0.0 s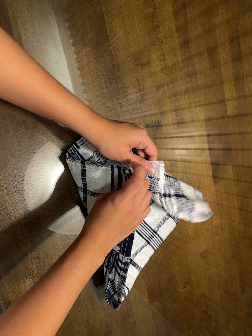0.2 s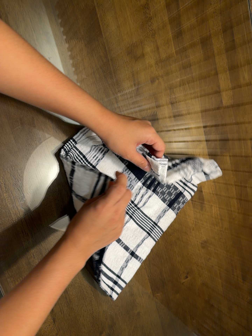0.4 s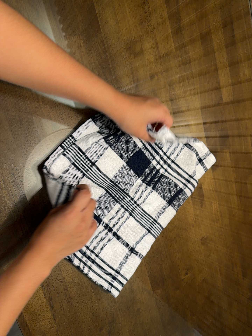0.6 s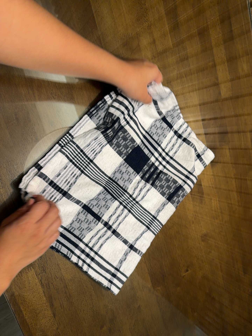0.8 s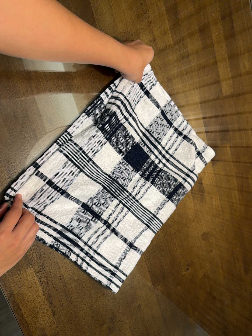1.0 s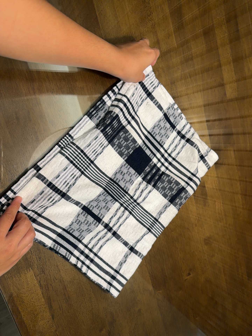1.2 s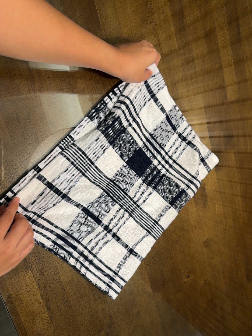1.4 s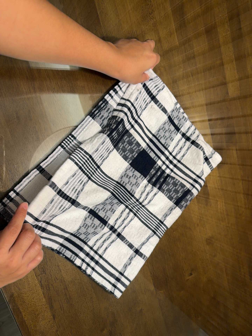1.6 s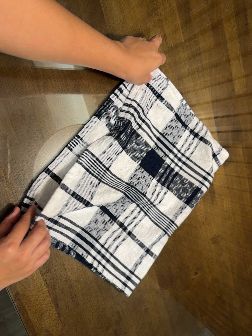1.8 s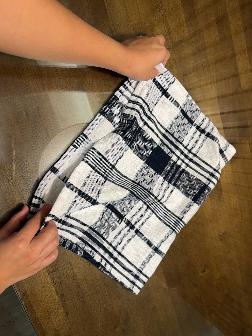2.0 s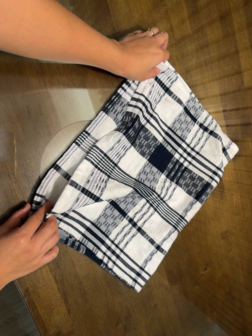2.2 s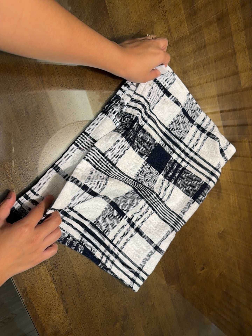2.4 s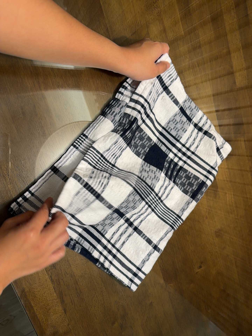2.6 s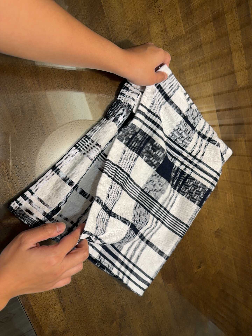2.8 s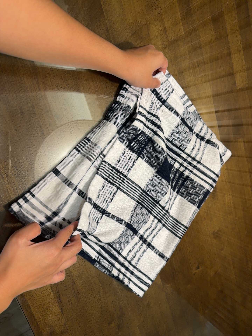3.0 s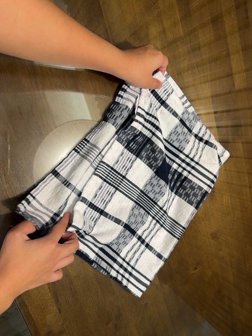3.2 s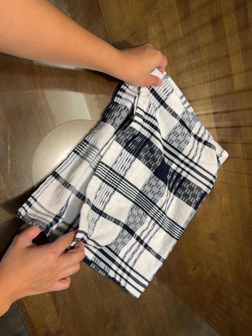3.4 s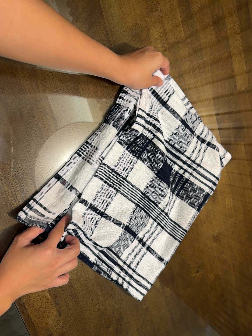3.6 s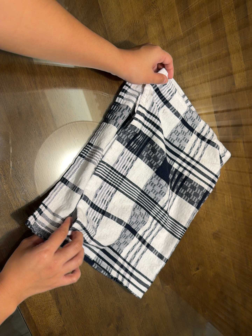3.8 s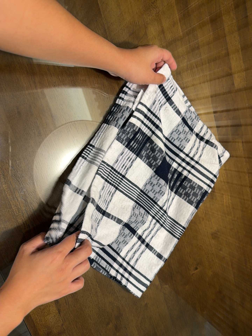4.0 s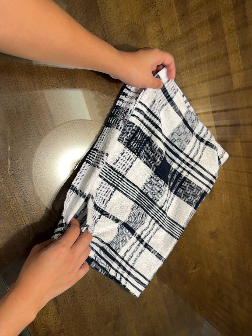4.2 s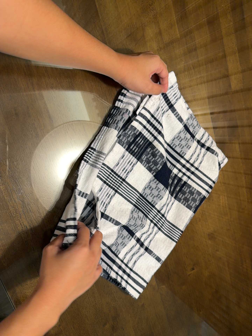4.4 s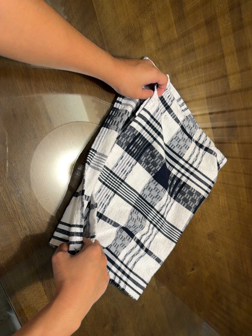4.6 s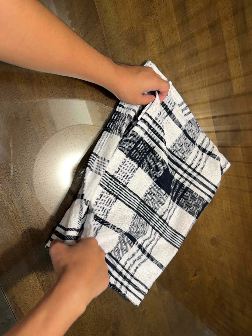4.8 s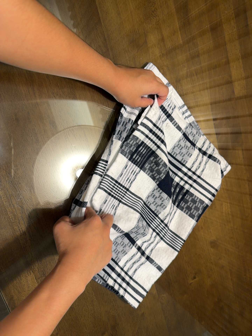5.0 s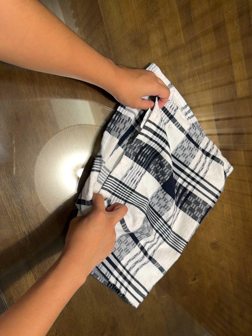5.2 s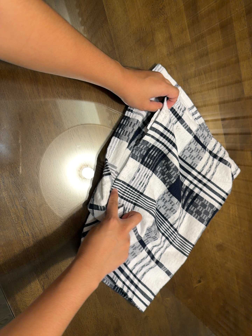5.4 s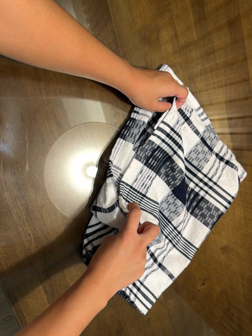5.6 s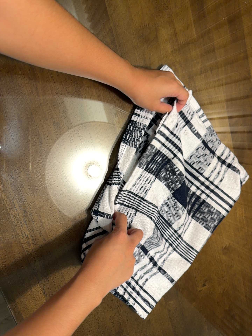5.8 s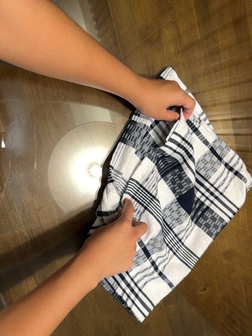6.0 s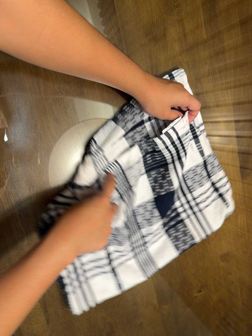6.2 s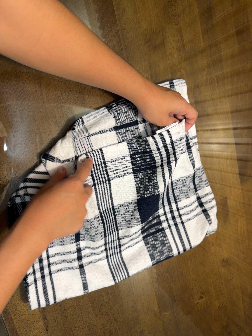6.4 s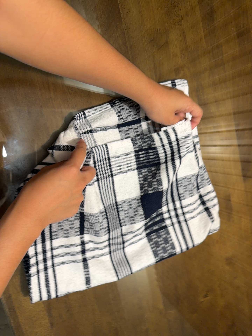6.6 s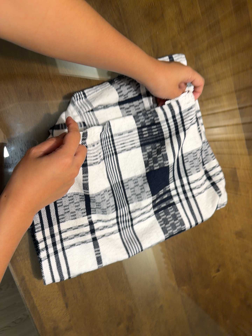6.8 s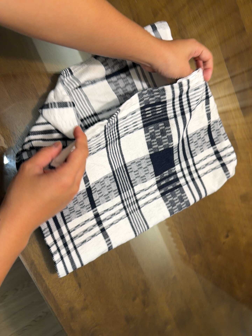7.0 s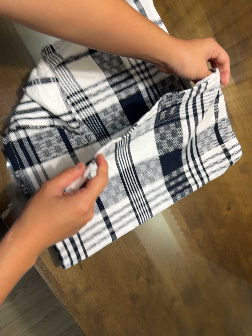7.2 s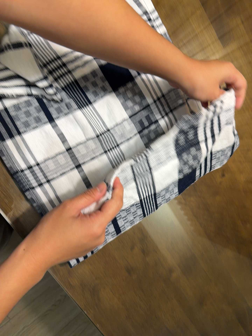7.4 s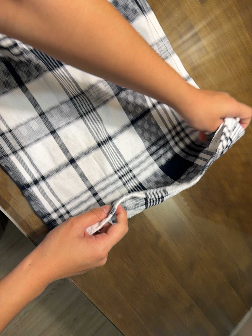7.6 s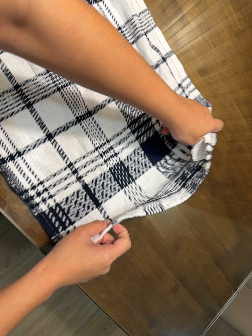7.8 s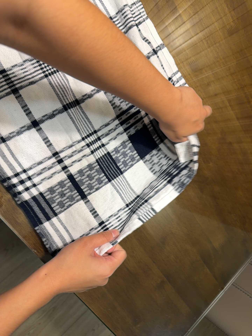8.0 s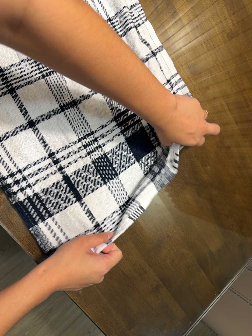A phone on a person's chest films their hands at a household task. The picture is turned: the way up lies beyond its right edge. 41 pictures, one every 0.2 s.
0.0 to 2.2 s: The camera shifts only a little, or ends up much as it began.
2.2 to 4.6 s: The camera shifts only a little, or ends up much as it began.
4.6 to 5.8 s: The camera shifts only a little, or ends up much as it began.
5.8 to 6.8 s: The camera travels toward the bottom of its view, about 10 cm, so close, fixed things drift upward. It rolls about its line of sight by about 10 degrees, and the scene rotates counterclockwise.
6.8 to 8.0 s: The camera travels toward the bottom of its view and to its right, about 22 cm, so close, fixed things drift upward. It rolls about its line of sight by about 10 degrees, and the scene rotates counterclockwise.
The film runs backward here.
